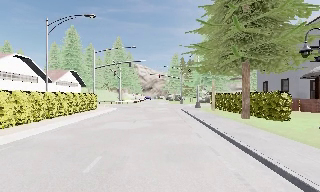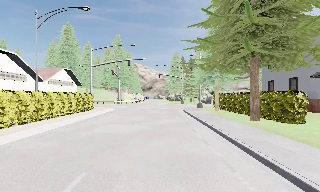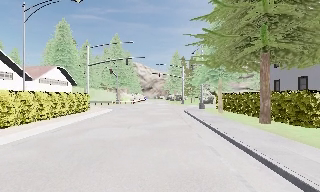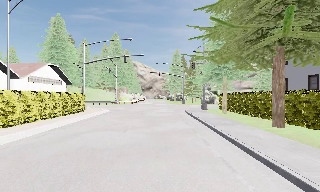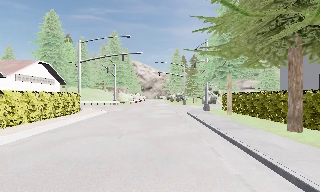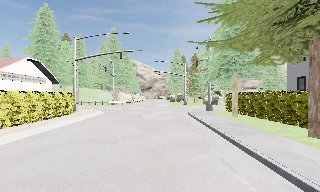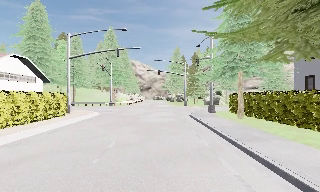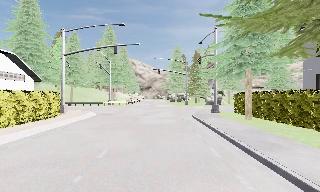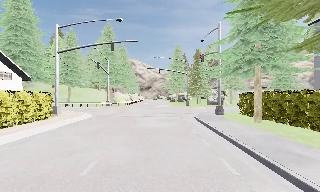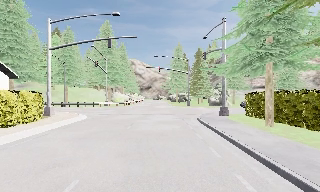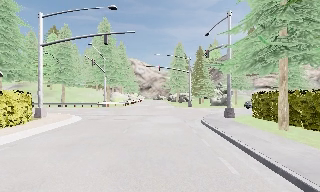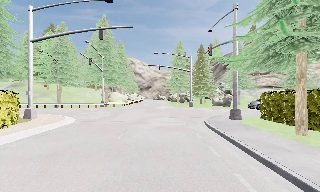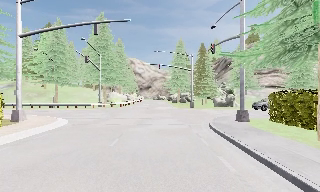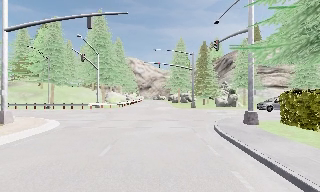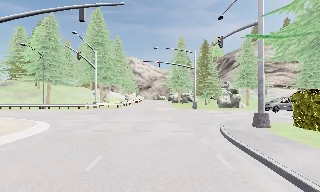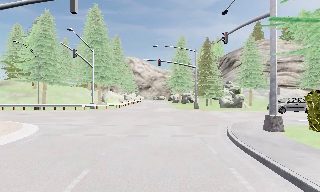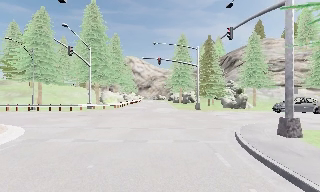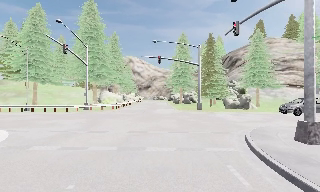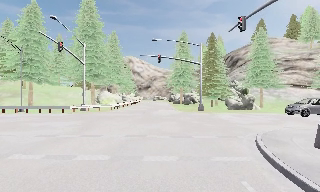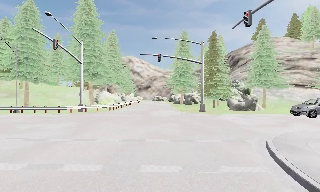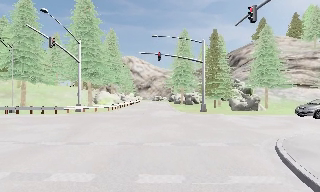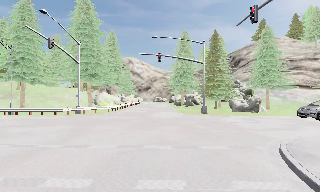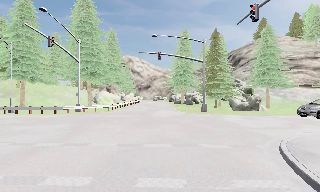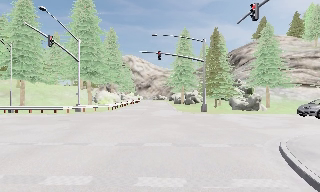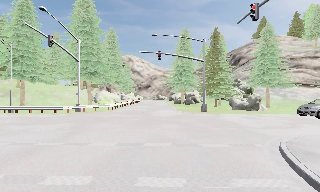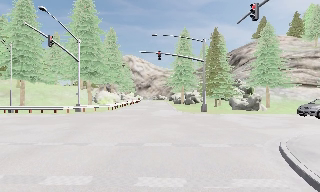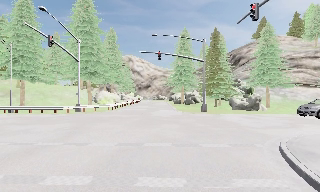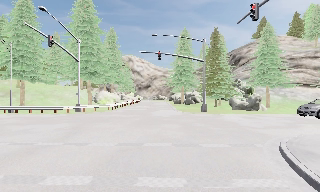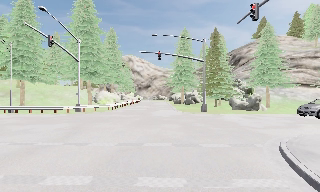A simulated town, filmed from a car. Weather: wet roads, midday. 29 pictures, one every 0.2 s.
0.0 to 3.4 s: The camera travels forward, about 17 m, so what stands in front looms larger.
3.4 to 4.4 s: The camera travels forward, about 2 m, so what stands in front looms larger. It loses speed.
4.4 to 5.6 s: The camera keeps its place and its aim.
The film runs forward here.
